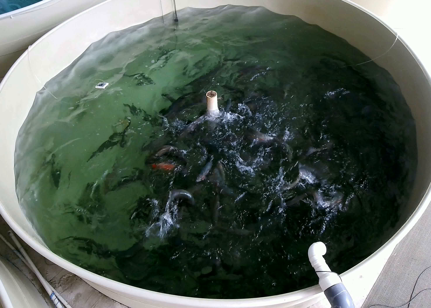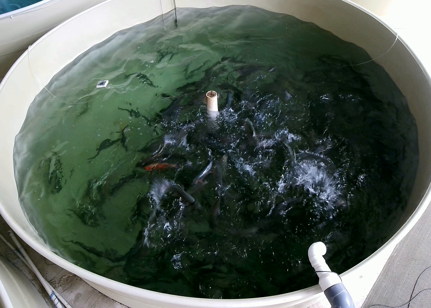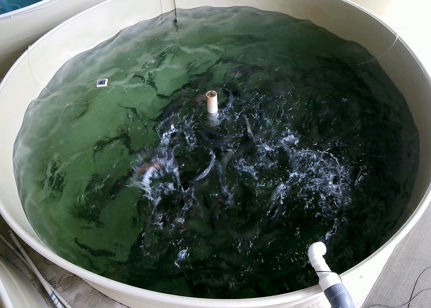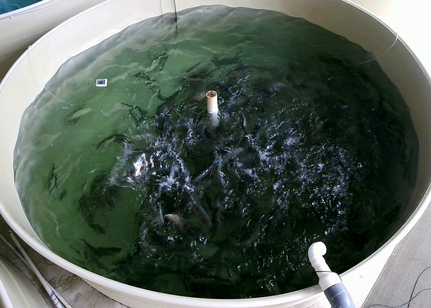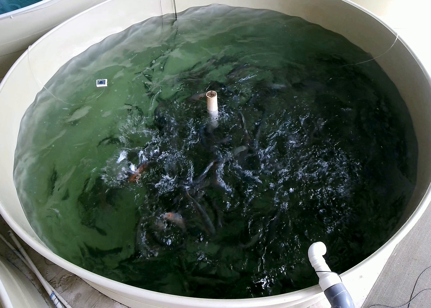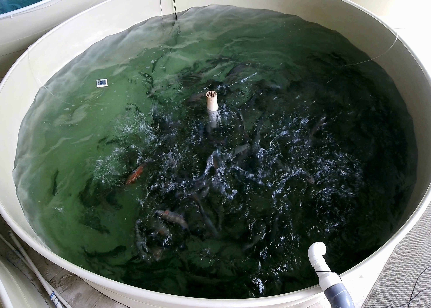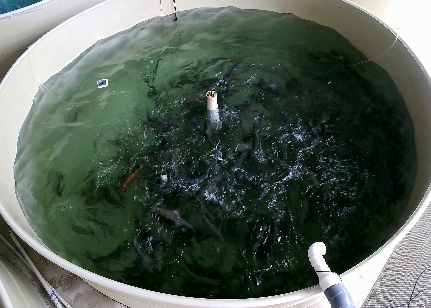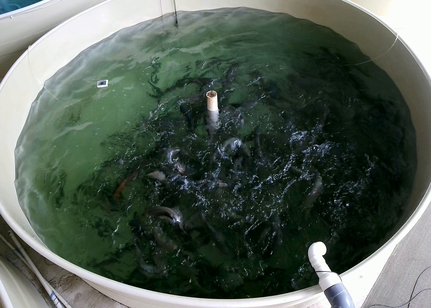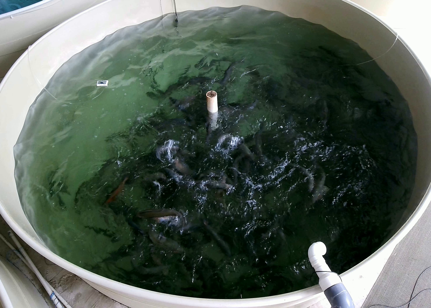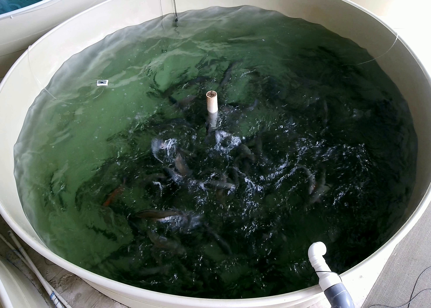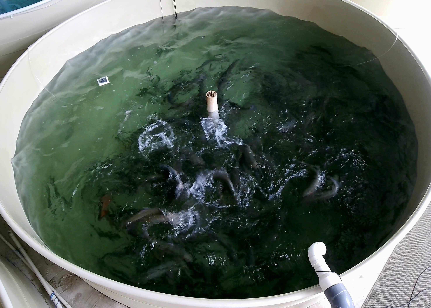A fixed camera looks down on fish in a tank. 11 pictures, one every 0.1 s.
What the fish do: Strong feeding.
